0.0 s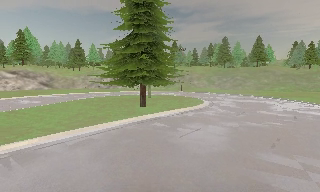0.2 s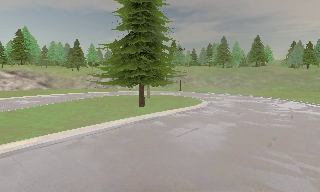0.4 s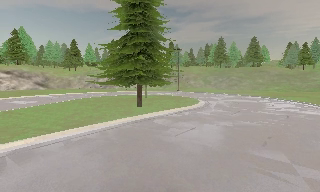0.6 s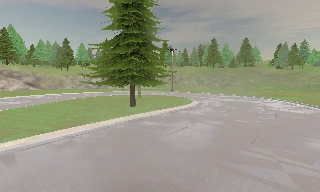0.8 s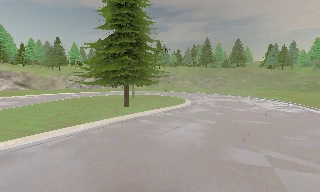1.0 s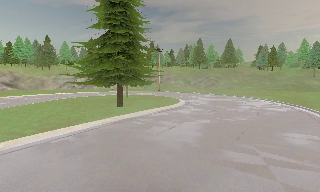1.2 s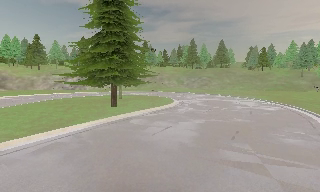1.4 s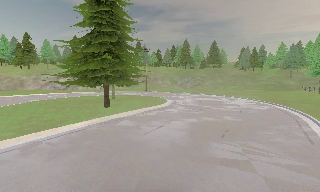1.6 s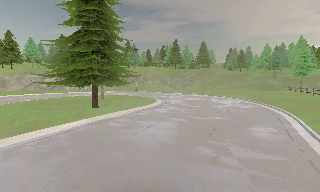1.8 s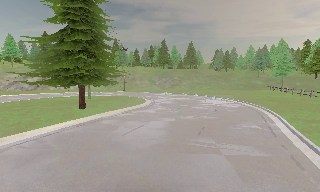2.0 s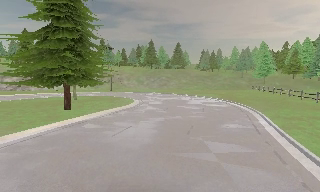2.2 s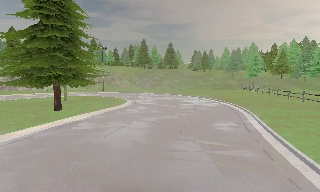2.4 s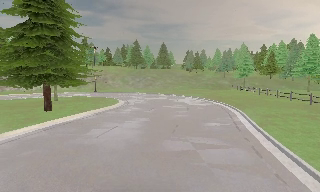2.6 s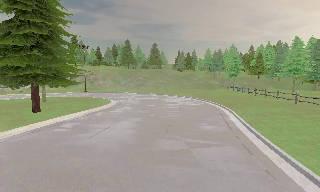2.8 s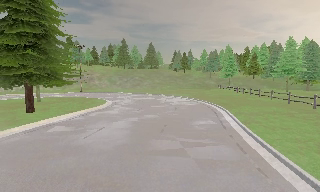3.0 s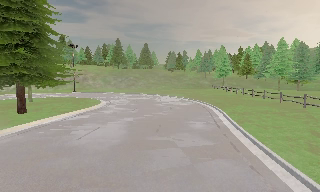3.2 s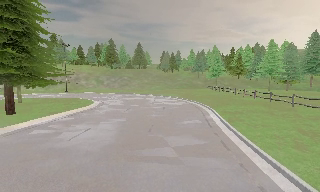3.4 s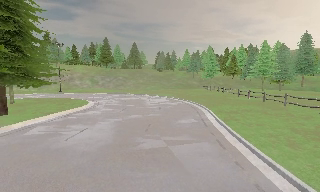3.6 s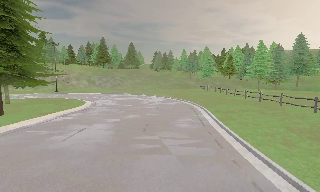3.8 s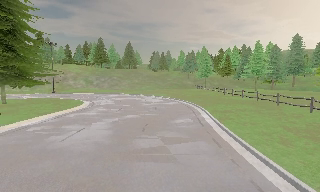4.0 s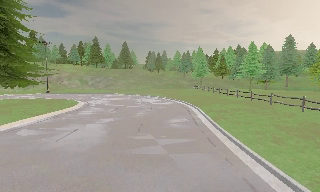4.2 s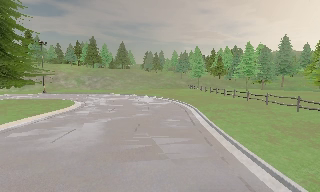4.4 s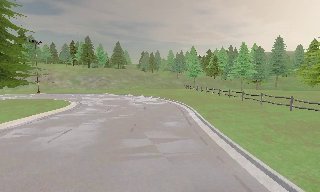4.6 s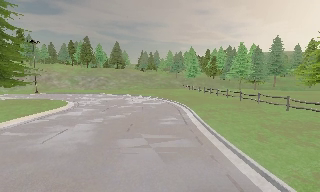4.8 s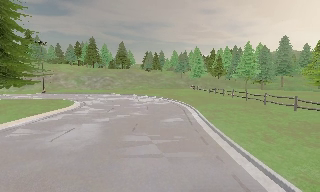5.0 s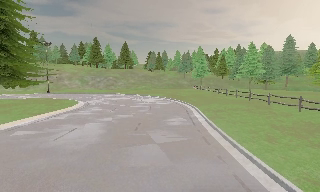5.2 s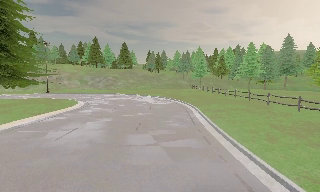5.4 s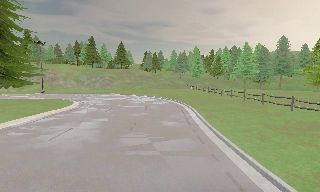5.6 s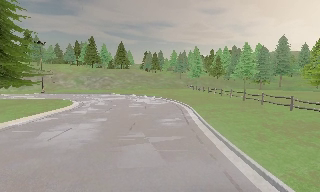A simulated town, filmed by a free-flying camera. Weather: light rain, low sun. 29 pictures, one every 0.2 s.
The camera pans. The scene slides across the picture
to the left.
The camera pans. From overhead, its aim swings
clockwise.
0.0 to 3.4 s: The scene slides to the left, as the camera pans about 40 degrees to its right. It travels backward, about 1 m.
3.4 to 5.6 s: The camera shifts only a little, or ends up much as it began.
The film runs backward here.
